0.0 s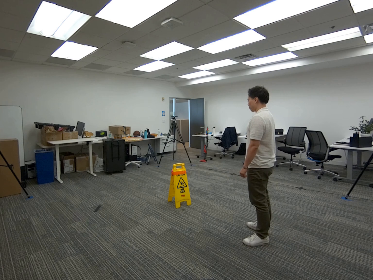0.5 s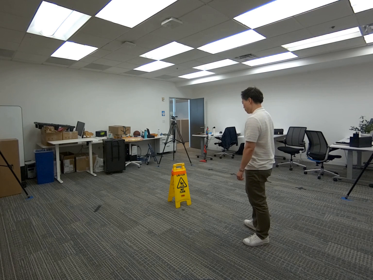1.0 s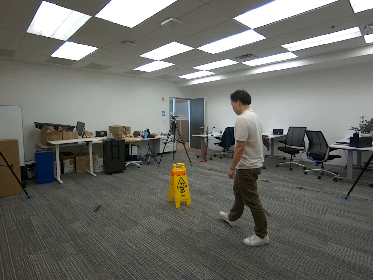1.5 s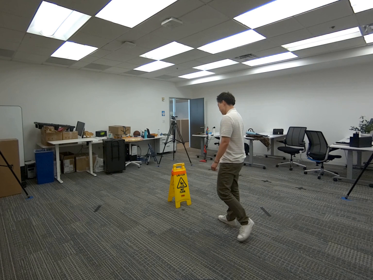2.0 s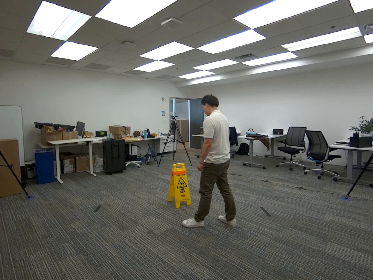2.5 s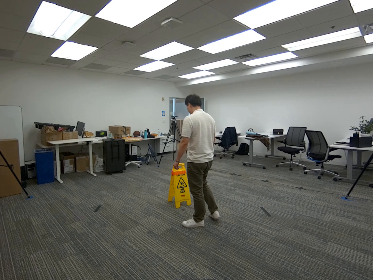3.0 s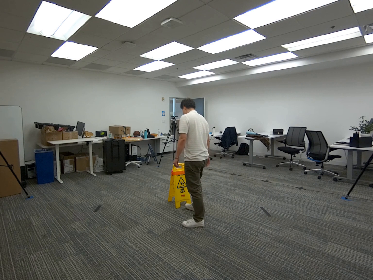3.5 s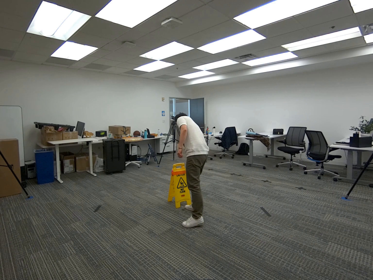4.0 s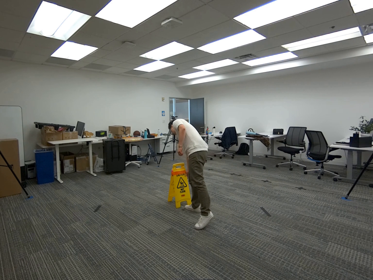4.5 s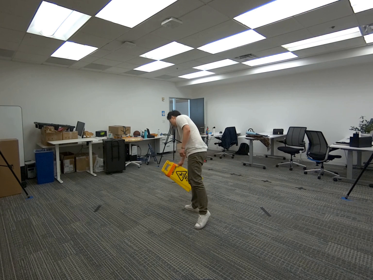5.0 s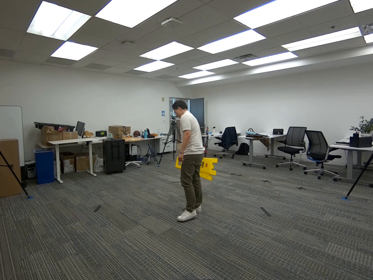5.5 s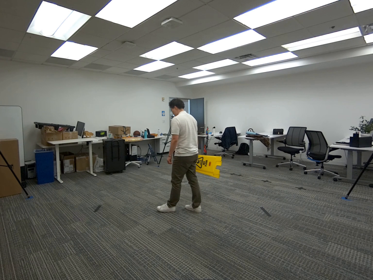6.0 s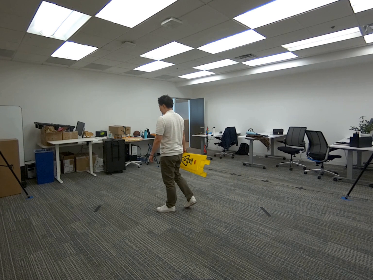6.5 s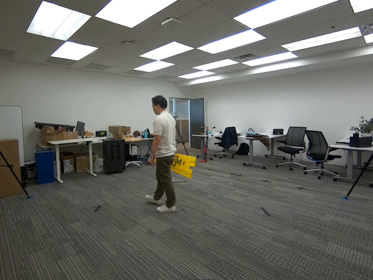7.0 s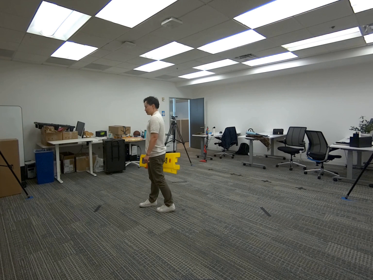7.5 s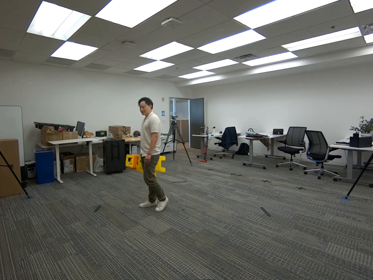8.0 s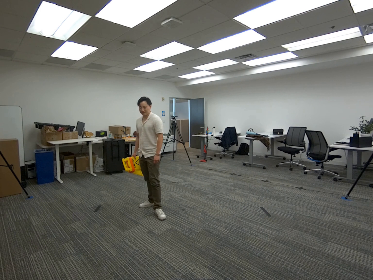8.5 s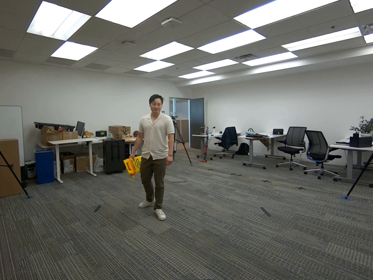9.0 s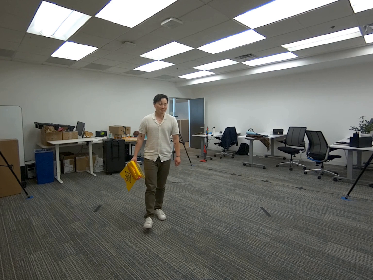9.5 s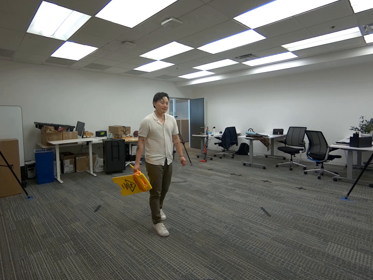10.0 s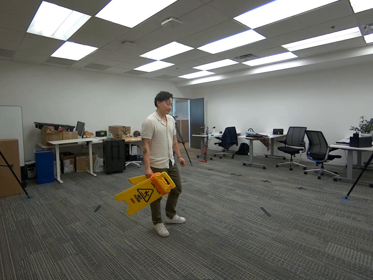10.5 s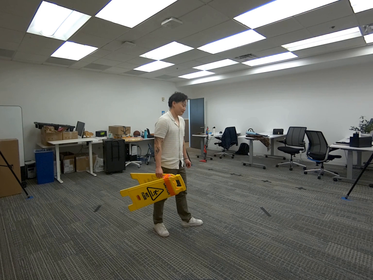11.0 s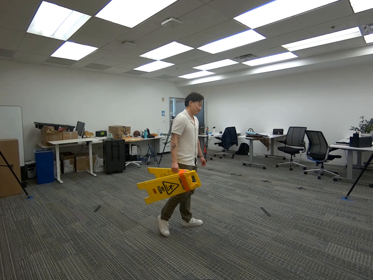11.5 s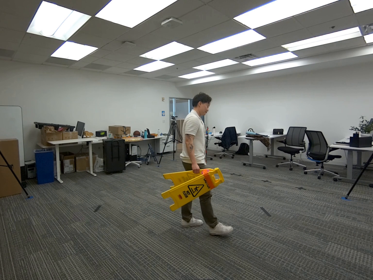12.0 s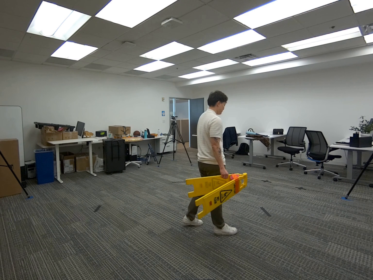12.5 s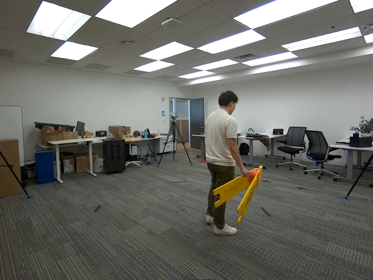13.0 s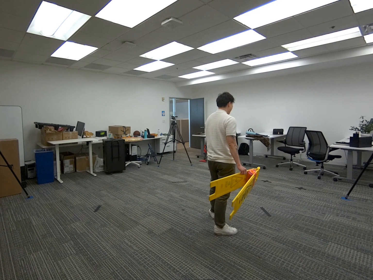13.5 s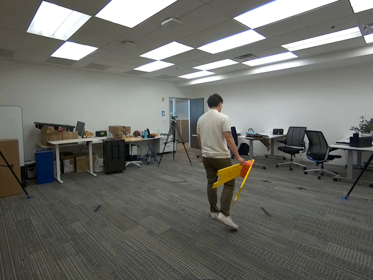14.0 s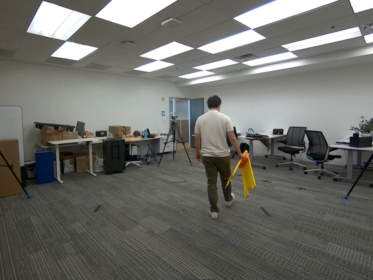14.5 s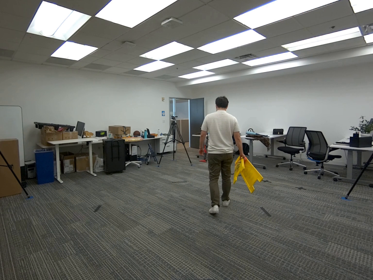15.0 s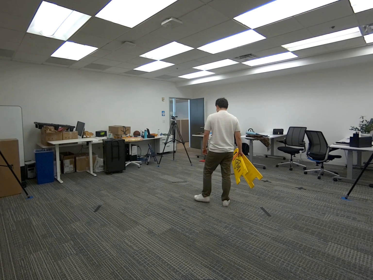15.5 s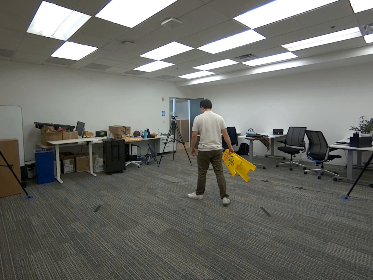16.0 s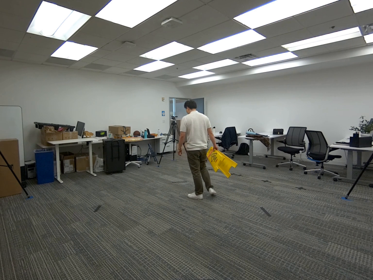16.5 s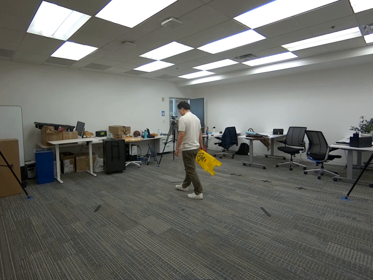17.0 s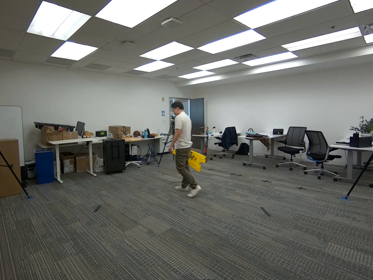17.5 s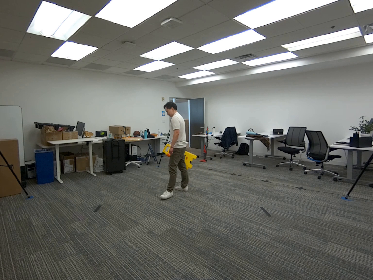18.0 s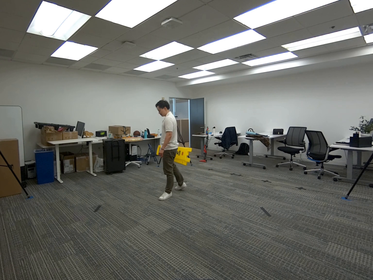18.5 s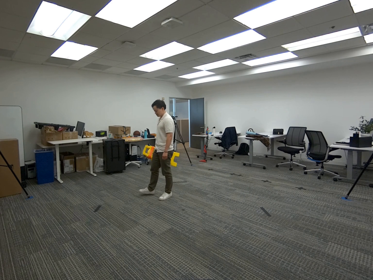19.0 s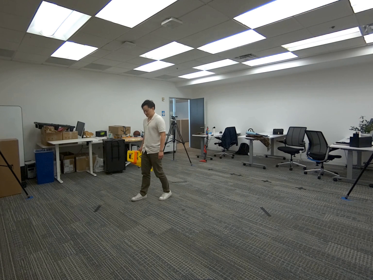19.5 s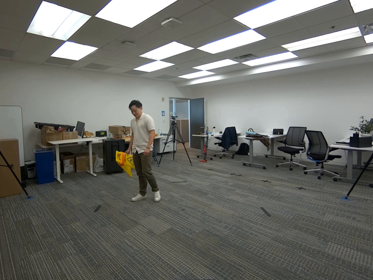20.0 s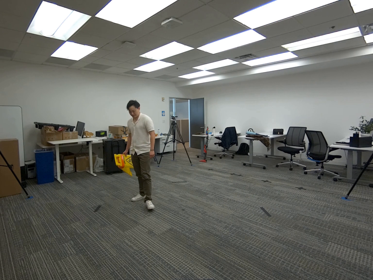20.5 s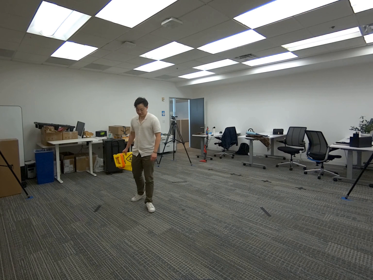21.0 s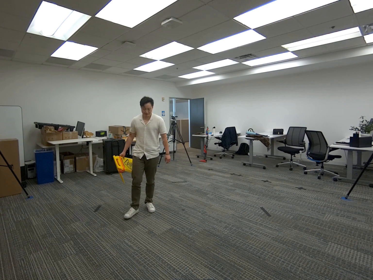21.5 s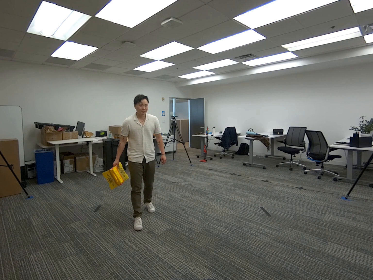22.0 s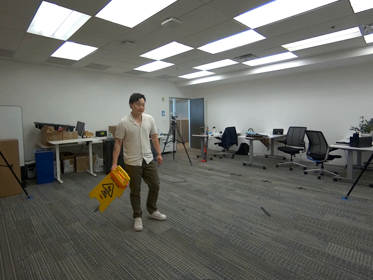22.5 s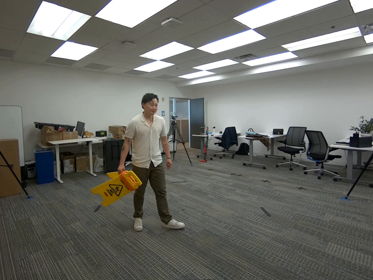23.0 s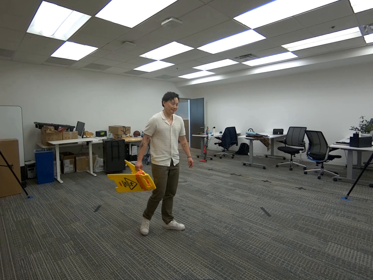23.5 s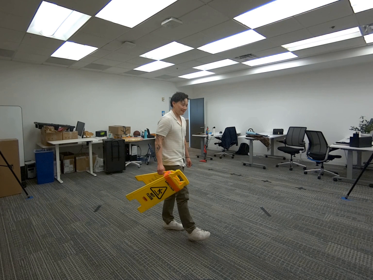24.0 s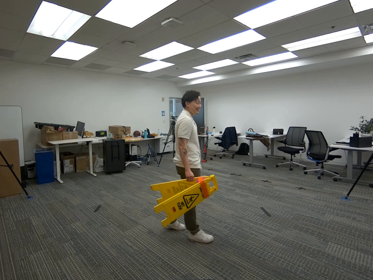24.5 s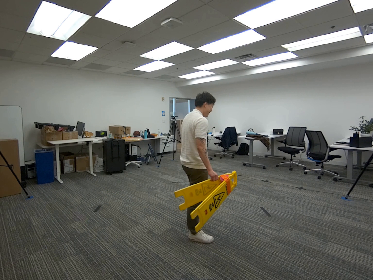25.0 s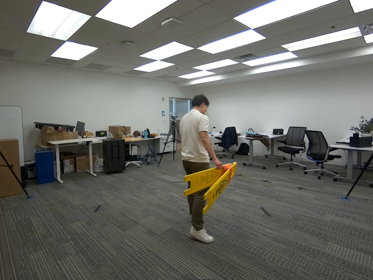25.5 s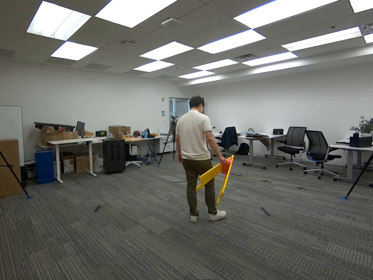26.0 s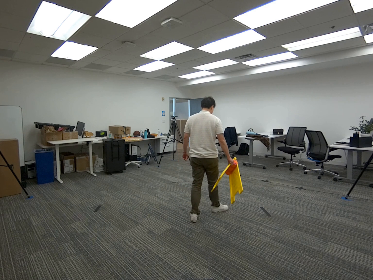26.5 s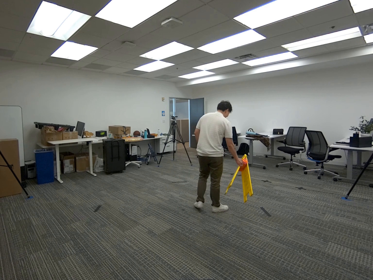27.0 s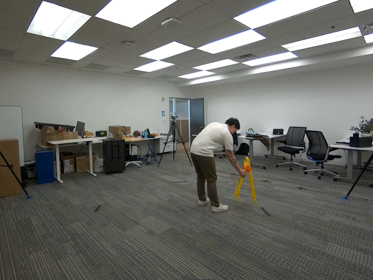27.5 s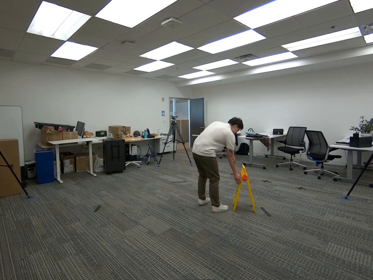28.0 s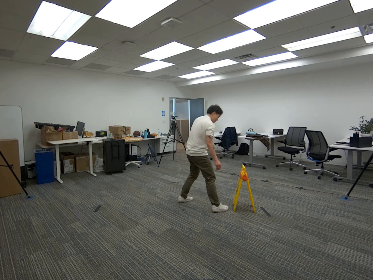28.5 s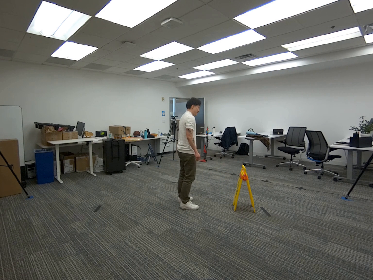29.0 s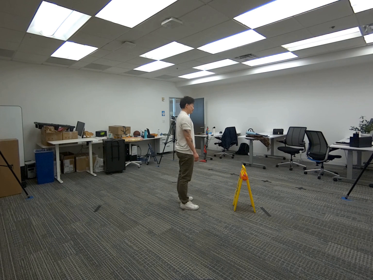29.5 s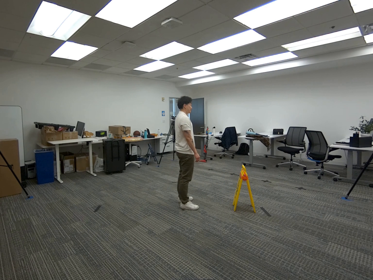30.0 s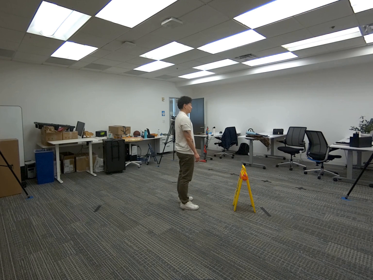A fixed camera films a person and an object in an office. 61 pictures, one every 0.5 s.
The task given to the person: Walk to the wet floor sign, pick it up with one hand and hold onto it while walking around for at least 10 seconds, then place it back on the floor.
